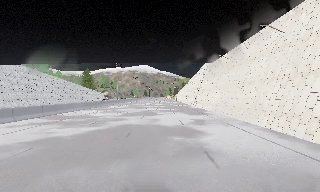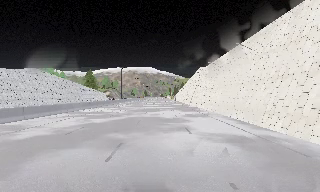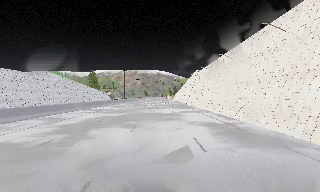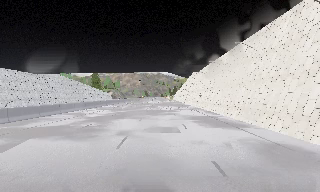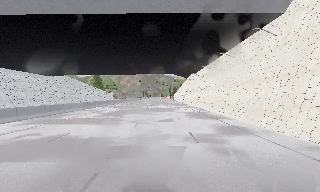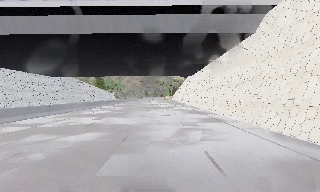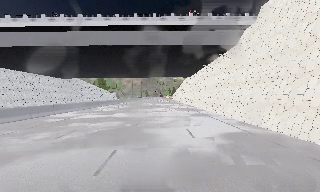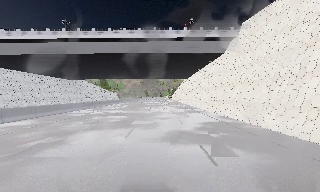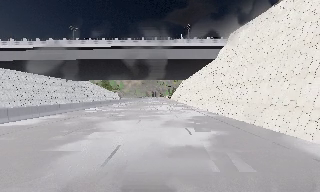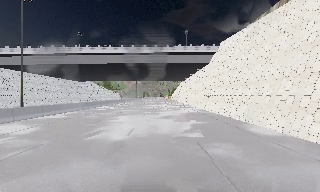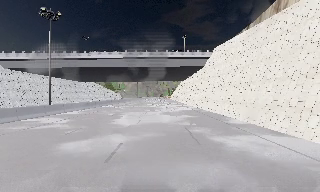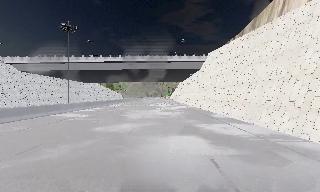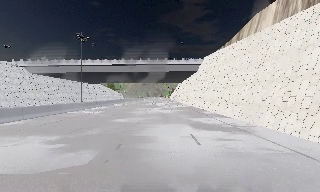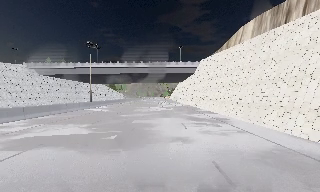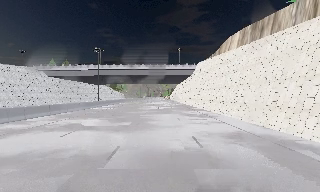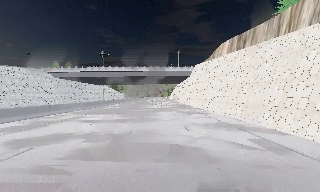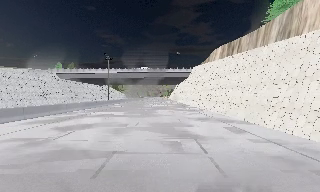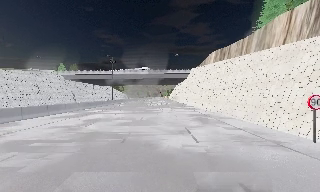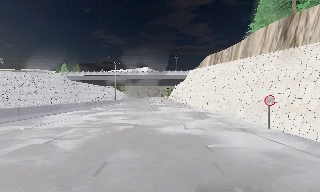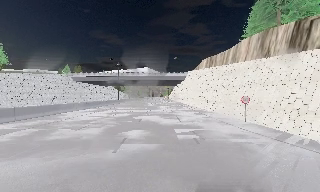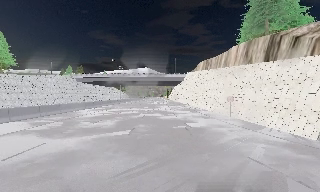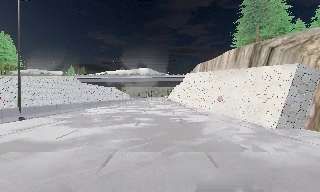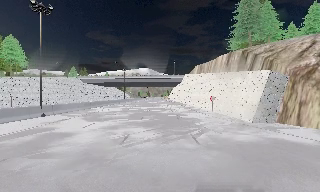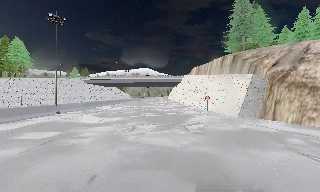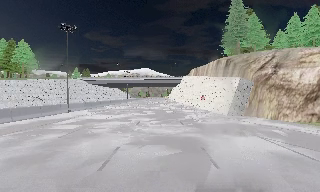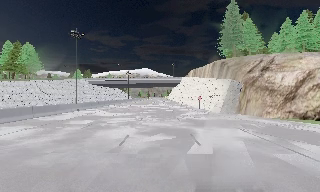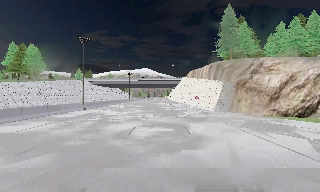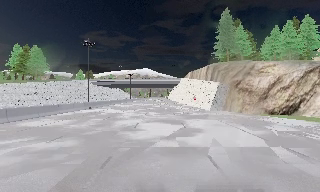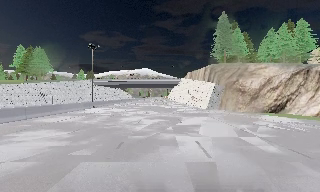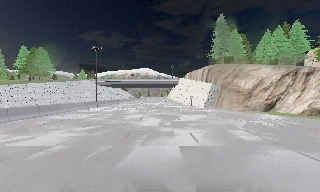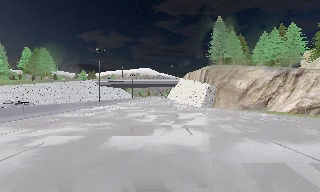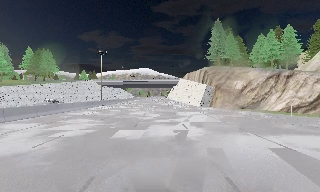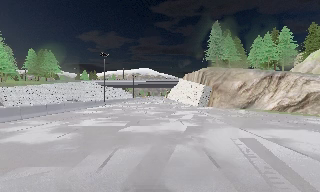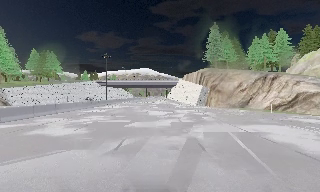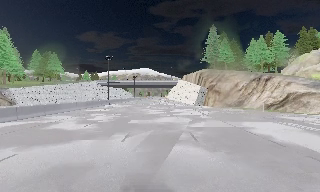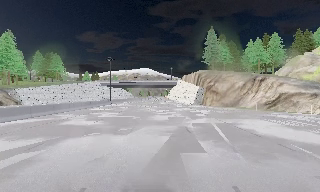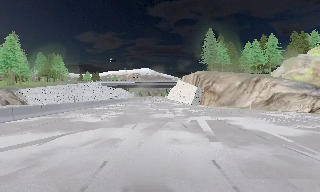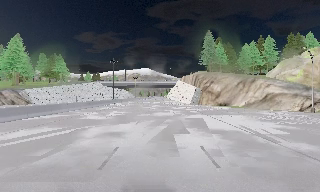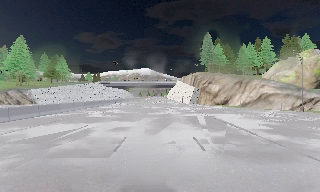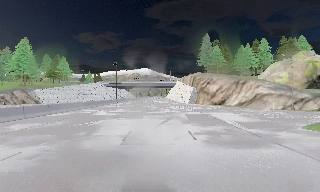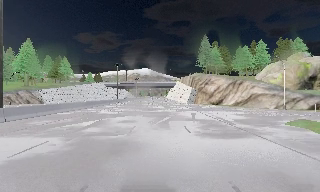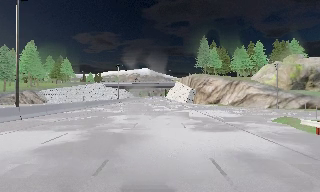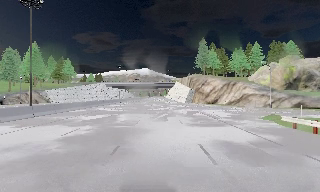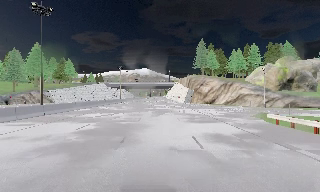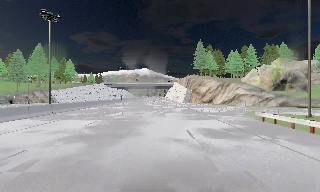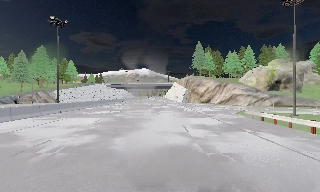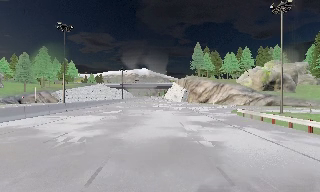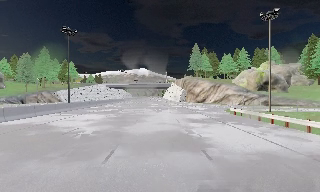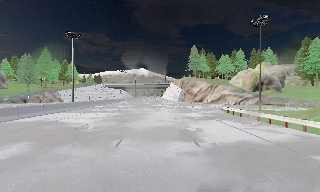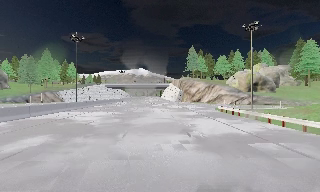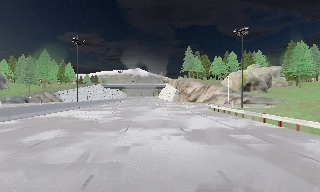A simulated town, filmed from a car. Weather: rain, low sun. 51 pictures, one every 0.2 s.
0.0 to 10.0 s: The camera travels backward, about 125 m, so what stands in front gets smaller. It loses speed.
The film runs backward here.
